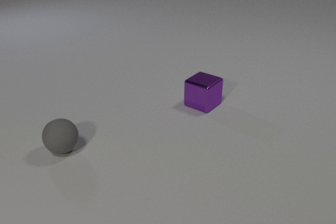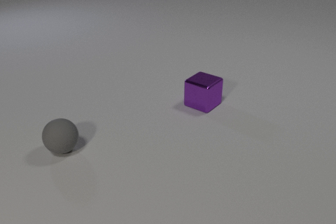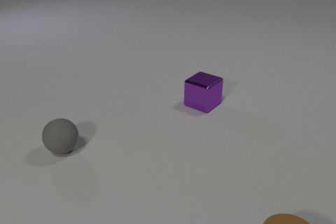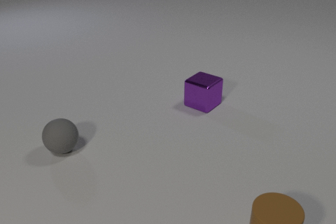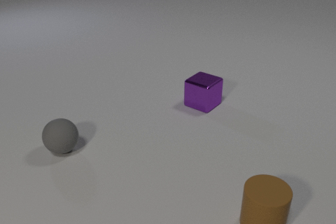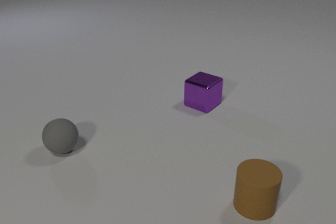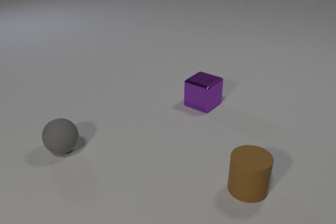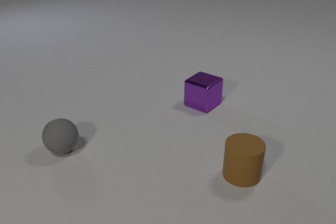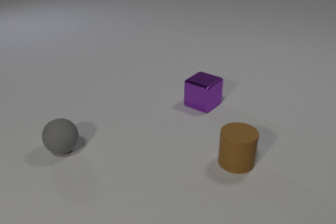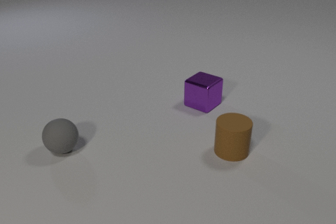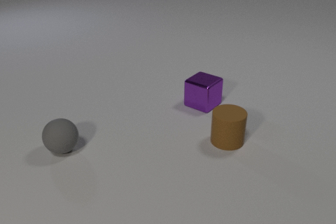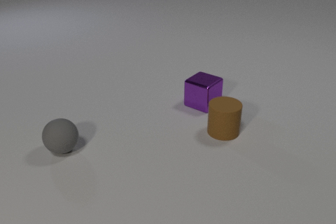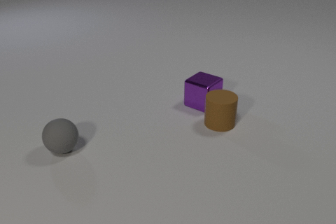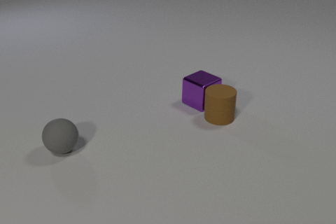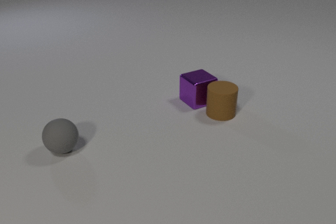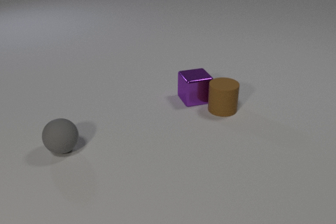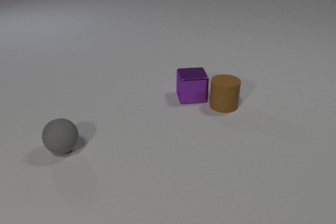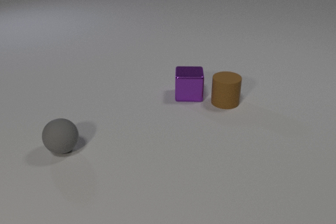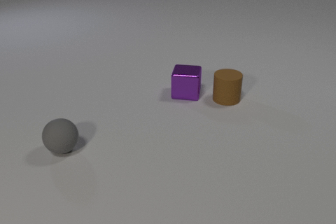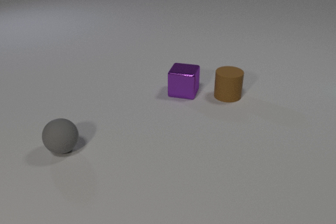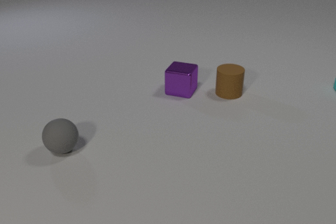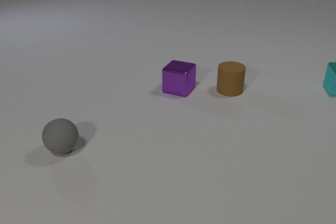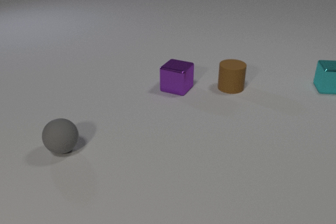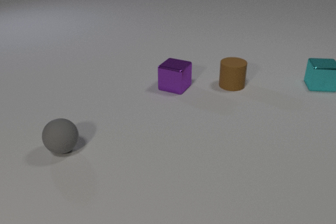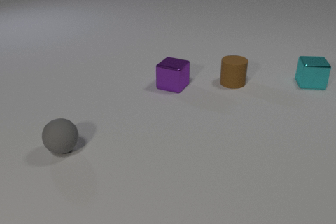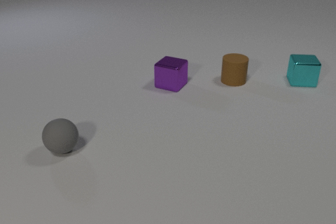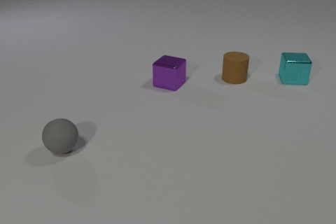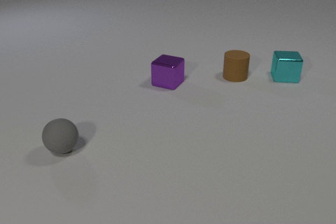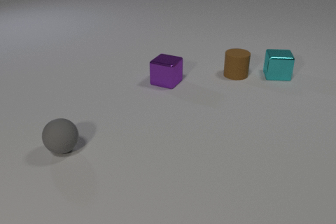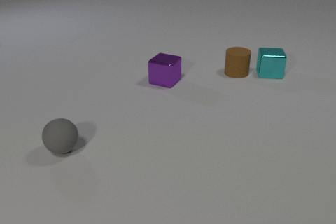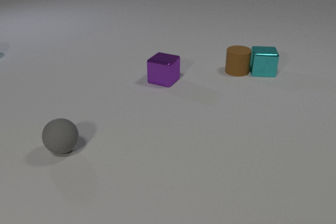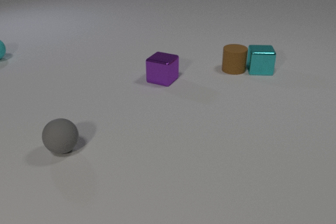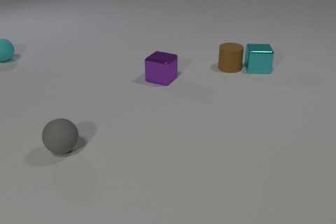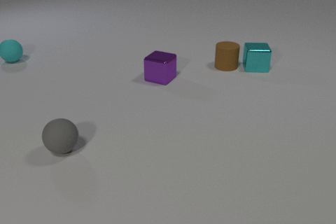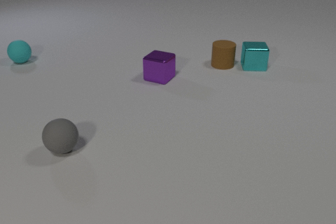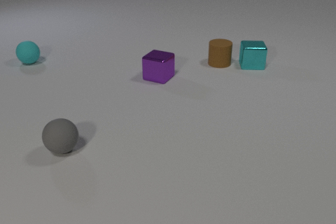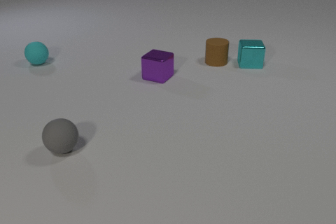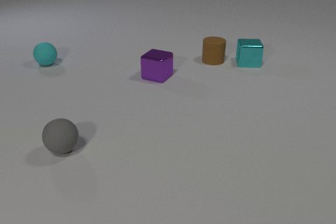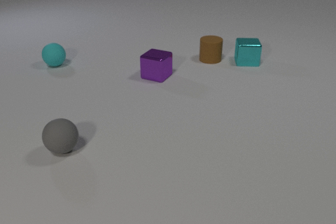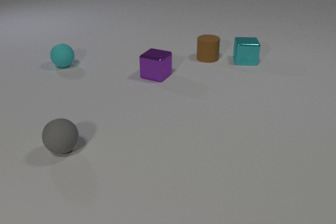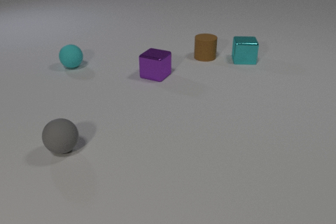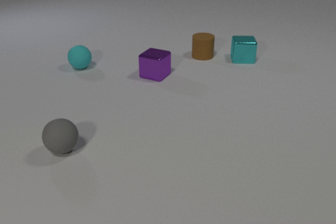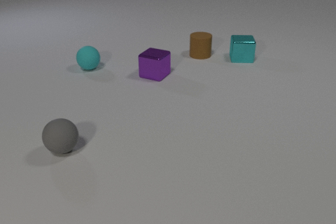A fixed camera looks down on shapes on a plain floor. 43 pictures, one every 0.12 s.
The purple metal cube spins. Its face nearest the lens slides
to the left.
The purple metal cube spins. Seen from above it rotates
clockwise.
0.00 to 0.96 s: The brown rubber cylinder comes in at the bottom edge, slides away from the camera.
0.96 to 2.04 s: The brown rubber cylinder slides away from the camera. The purple metal cube slides away from the camera and to the left, spins so that its near face slides to the left, clockwise seen from above. The brown rubber cylinder and the purple metal cube collide.
2.04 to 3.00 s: The brown rubber cylinder slides away from the camera. The purple metal cube slides away from the camera and to the left, spins clockwise seen from above by about 30 degrees, its near face sliding to the left. The cyan metal cube comes in at the right edge, slides to the left.
3.00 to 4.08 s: The brown rubber cylinder slides away from the camera. The purple metal cube slides away from the camera and to the left. The cyan metal cube slides to the left and away from the camera. The cyan rubber sphere comes in at the left edge, rolls to the right and toward the camera. The brown rubber cylinder and the cyan metal cube collide.
4.08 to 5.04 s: The brown rubber cylinder slides away from the camera and to the left. The purple metal cube slides away from the camera. The cyan metal cube slides away from the camera and to the left. The cyan rubber sphere rolls to the right and toward the camera.
What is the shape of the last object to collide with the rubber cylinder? cube.
What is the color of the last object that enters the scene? cyan.
How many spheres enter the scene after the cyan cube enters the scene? 1.
